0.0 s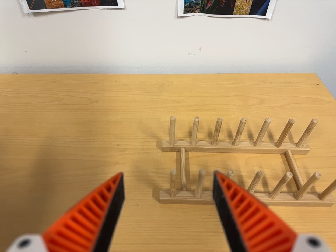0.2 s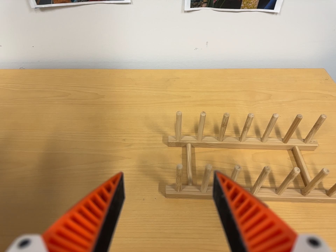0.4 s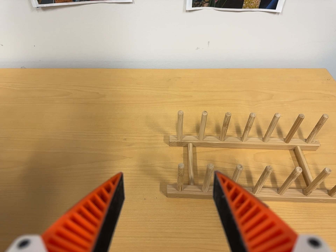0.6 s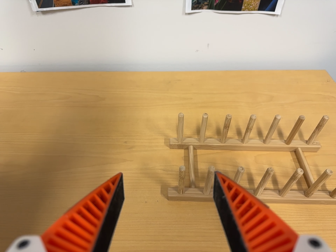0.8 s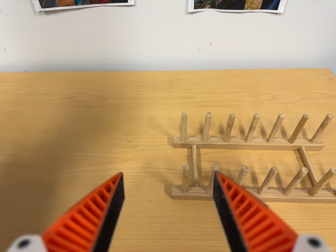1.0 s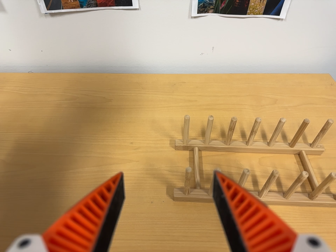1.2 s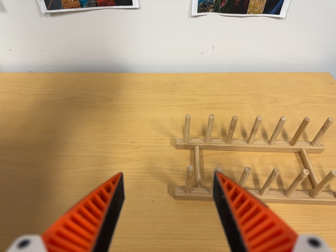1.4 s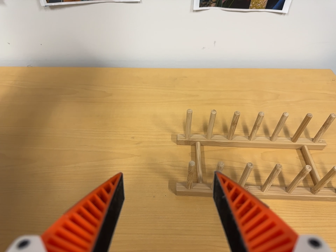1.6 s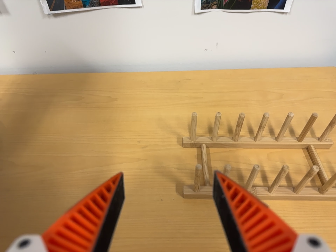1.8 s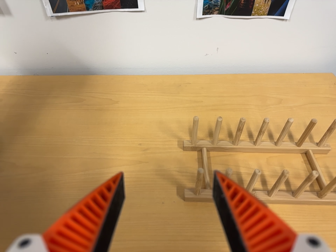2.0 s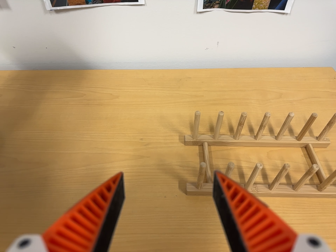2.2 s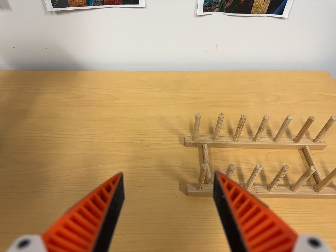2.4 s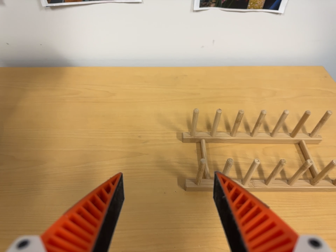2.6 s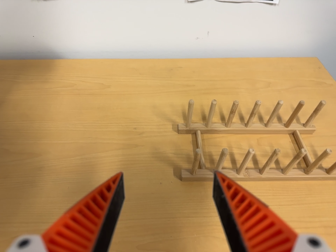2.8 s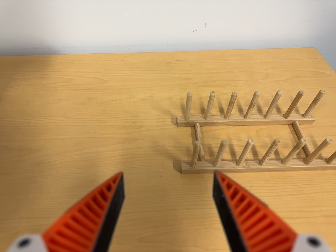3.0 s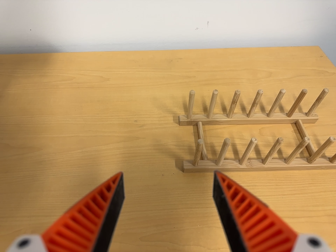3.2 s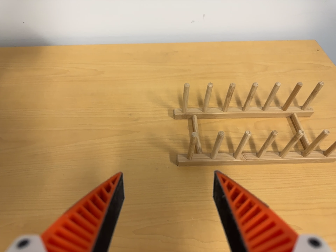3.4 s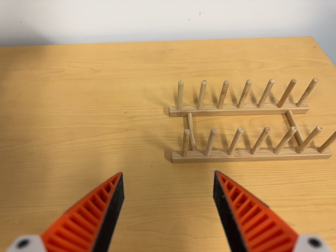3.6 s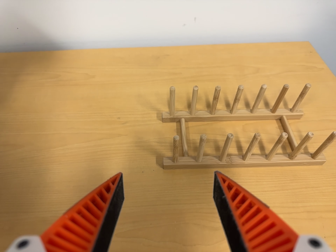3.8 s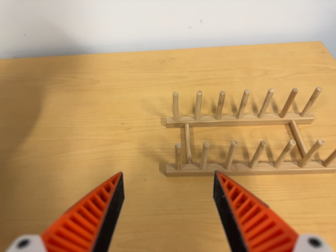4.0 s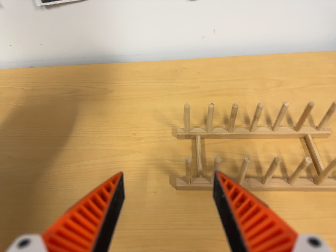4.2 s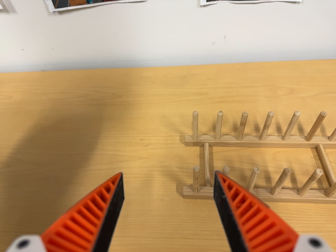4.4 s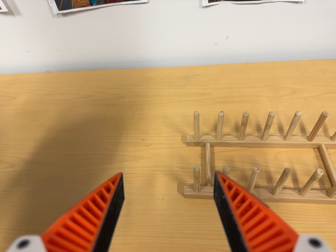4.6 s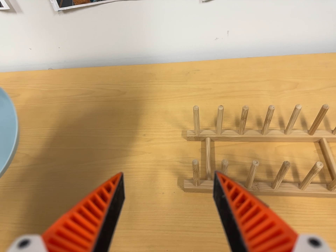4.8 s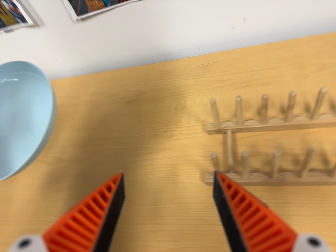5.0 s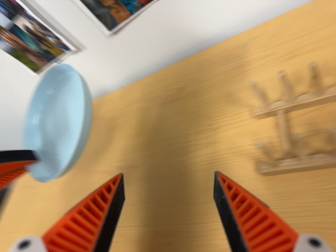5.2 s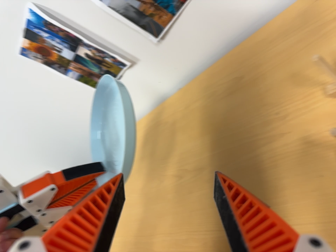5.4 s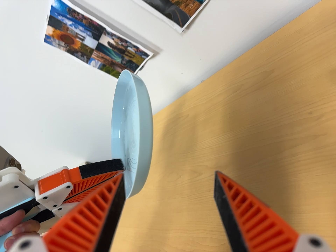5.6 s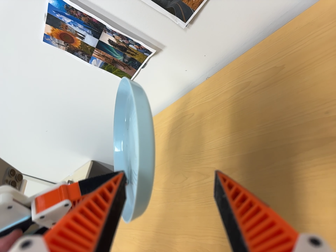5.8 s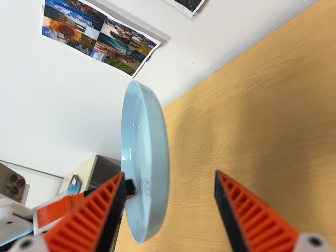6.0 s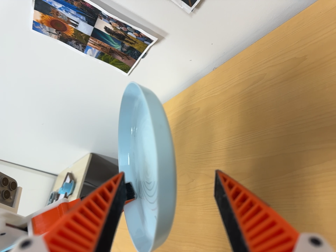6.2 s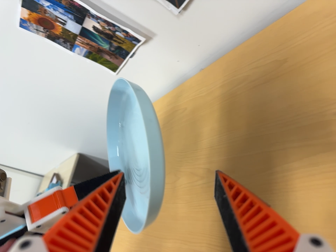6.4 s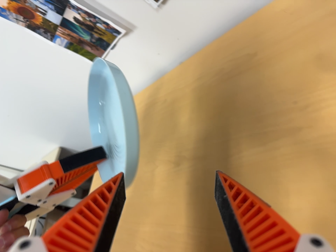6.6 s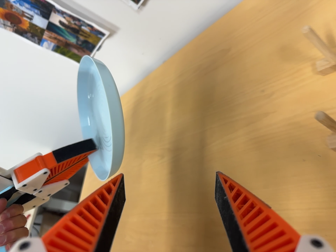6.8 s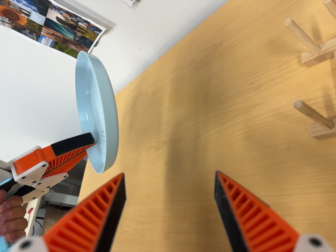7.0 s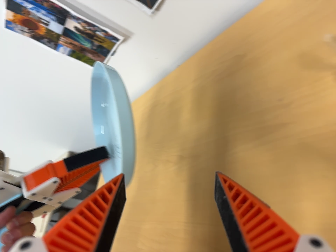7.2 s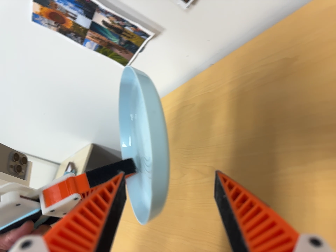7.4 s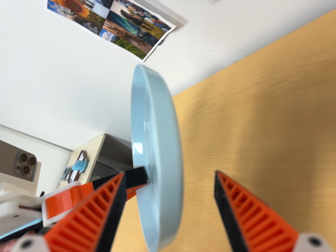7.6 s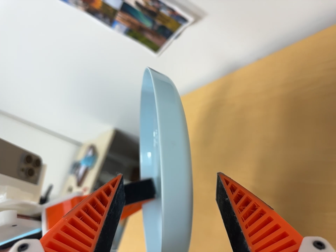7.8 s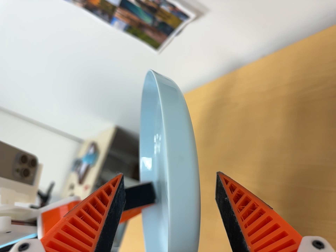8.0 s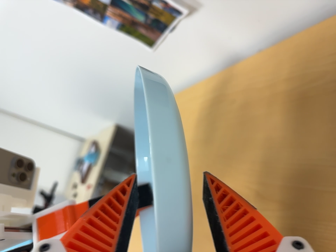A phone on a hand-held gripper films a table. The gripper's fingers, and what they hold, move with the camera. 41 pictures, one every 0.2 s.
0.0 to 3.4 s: The camera shifts only a little, or ends up much as it began.
3.4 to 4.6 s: The camera pans to its left by about 10 degrees. It travels to its right, about 6 cm.
4.6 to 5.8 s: The scene slides to the right, as the camera pans about 45 degrees to its left. It travels forward, to its right and toward the top of its view, about 14 cm. Its aim tips toward the bottom of its view by about 10 degrees. It rolls about its line of sight by about 25 degrees, and the scene rotates counterclockwise.
5.8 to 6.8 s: The camera travels to its right and backward, about 9 cm, so close, fixed things drift to the left.
6.8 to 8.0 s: The camera swings to its left by about 15 degrees, and the scene slides to the right. It travels forward and toward the top of its view, about 20 cm, so what stands in front looms larger.
The film runs forward here.
